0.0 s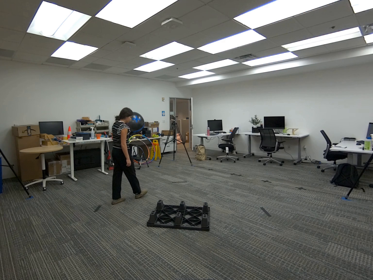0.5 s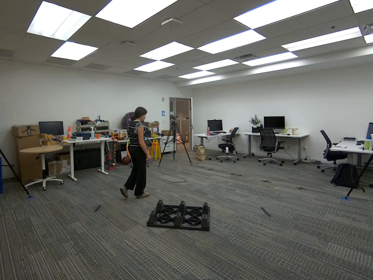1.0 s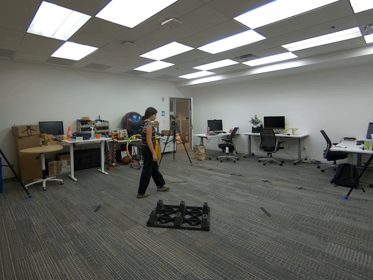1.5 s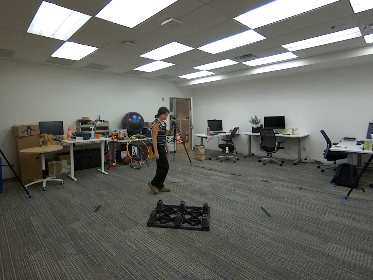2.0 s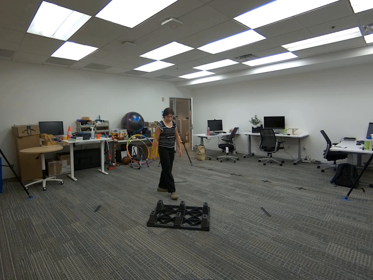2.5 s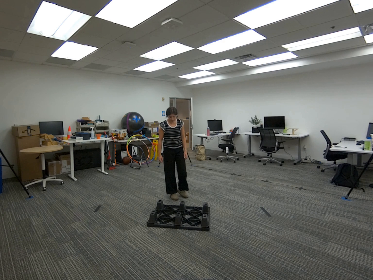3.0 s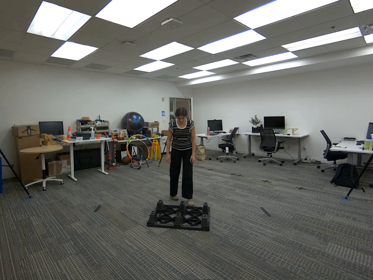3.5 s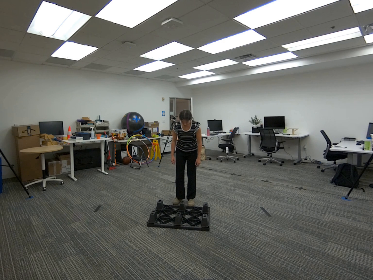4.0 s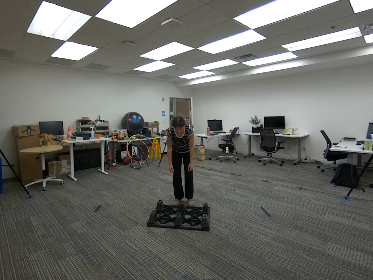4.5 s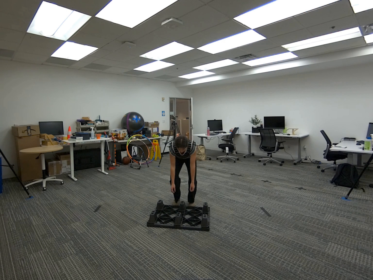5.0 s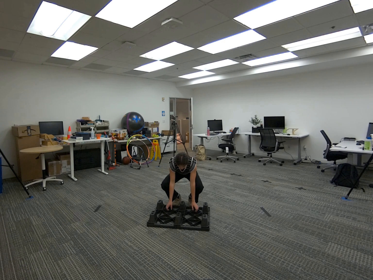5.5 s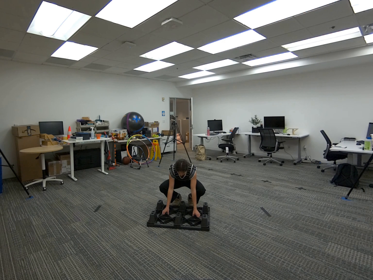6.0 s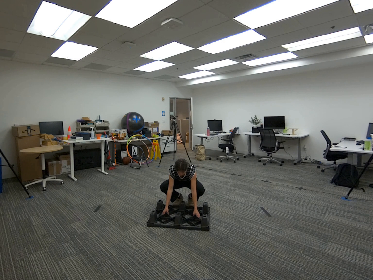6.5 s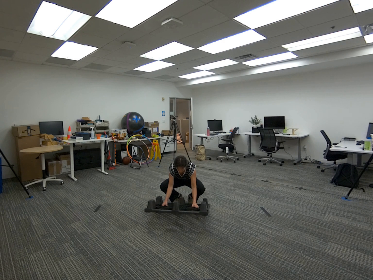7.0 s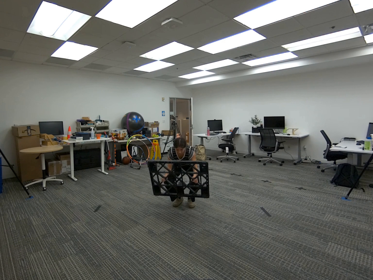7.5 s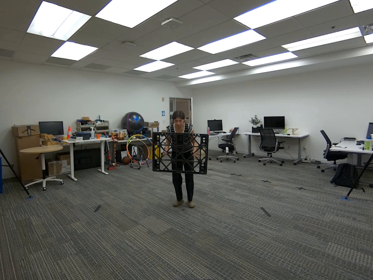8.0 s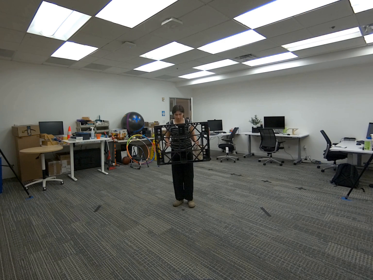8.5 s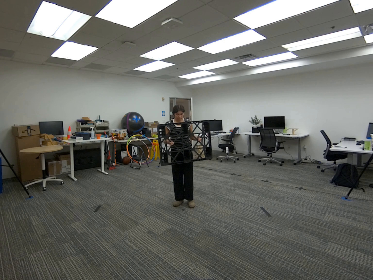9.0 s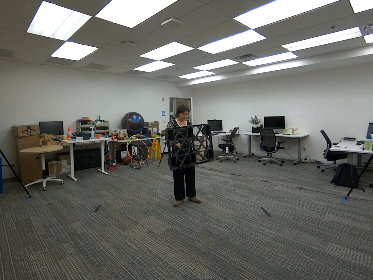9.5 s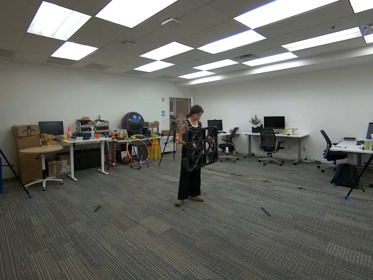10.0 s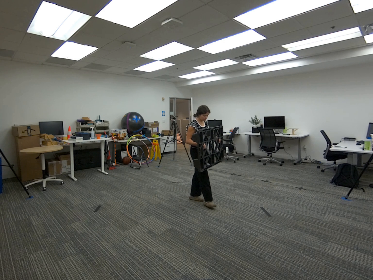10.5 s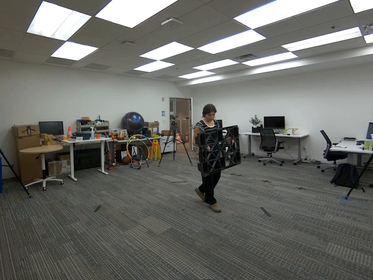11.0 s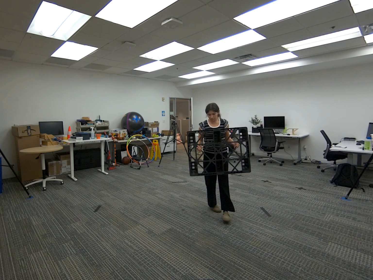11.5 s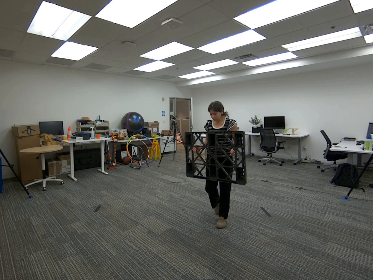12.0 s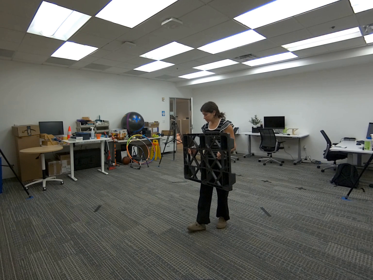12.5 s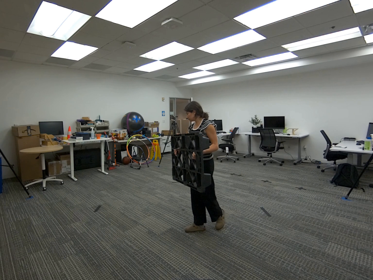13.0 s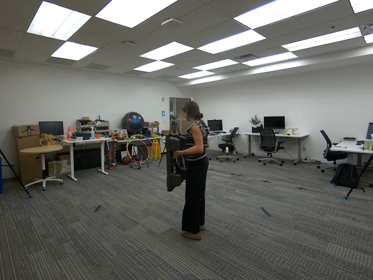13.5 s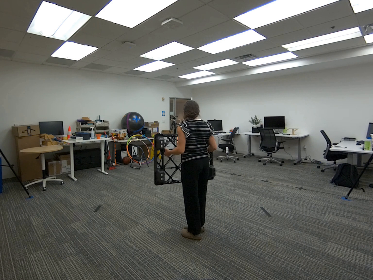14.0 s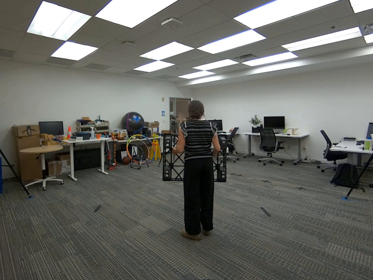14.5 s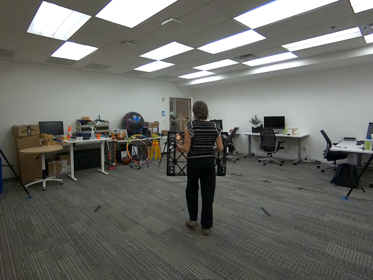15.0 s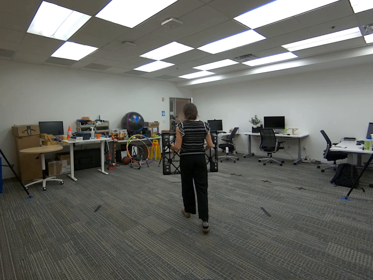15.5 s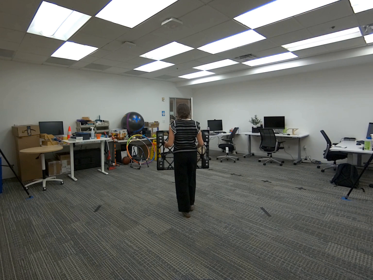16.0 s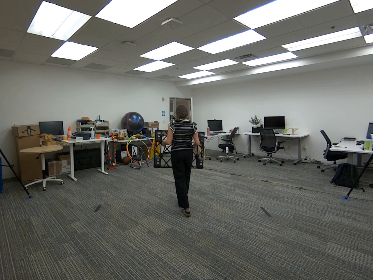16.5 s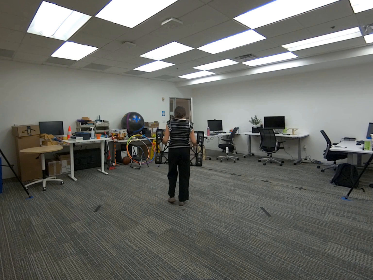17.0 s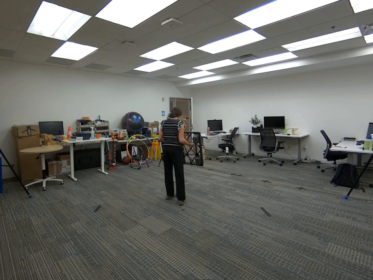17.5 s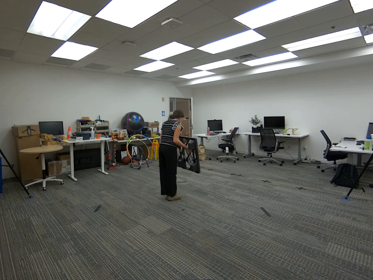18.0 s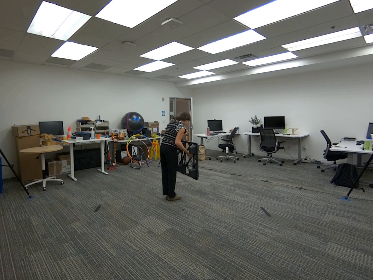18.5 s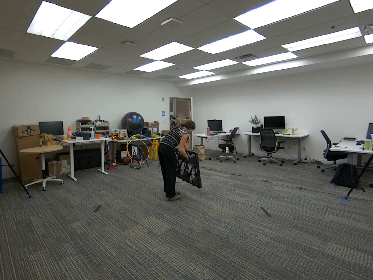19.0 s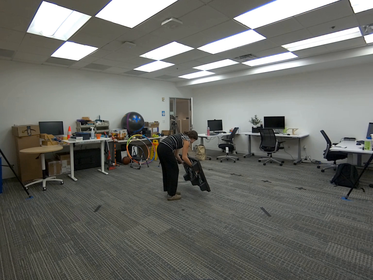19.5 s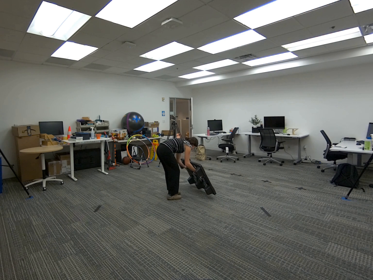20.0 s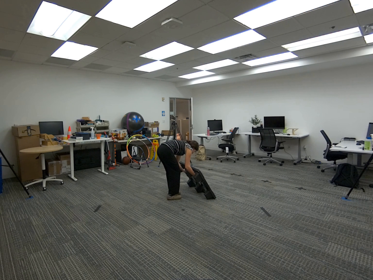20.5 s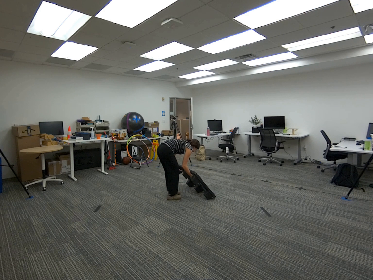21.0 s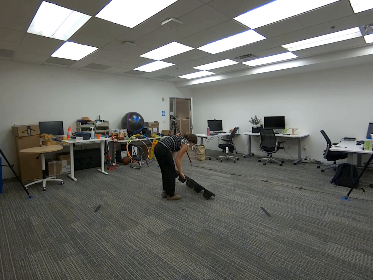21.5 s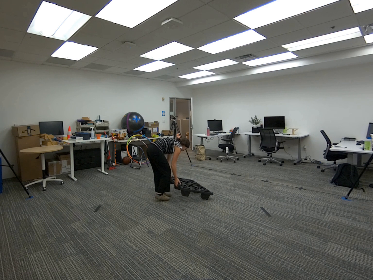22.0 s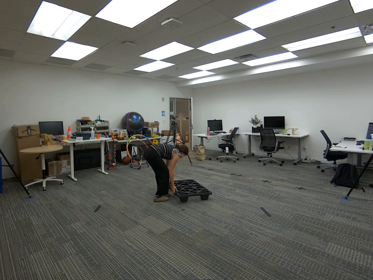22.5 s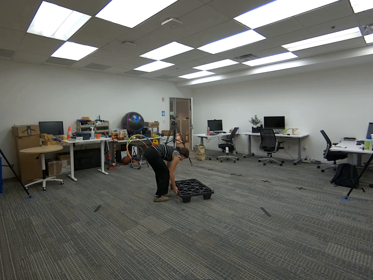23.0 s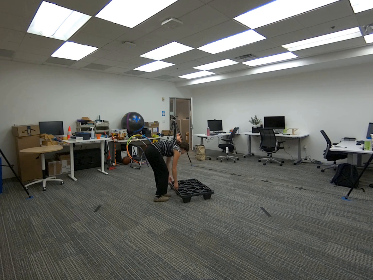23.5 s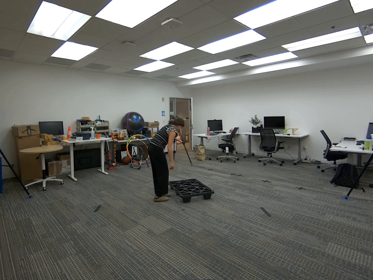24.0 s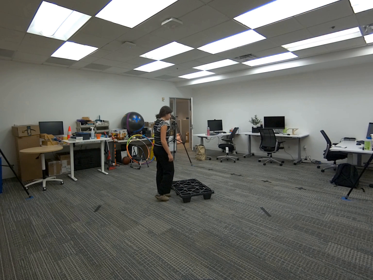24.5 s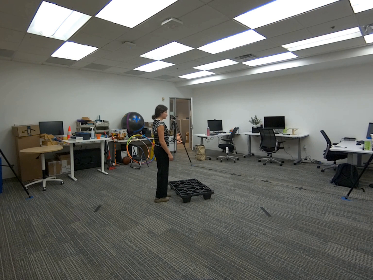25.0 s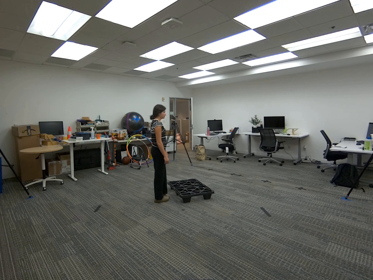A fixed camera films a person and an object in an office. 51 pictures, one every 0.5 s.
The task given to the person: Walk over to the platform on the ground and lift the platform using both hands and place in a different spot on the ground.
